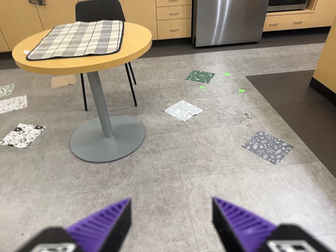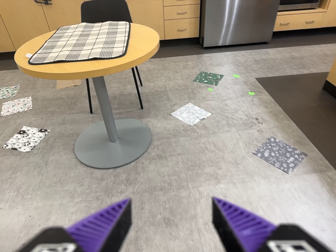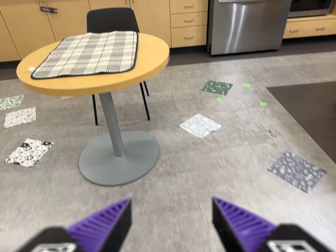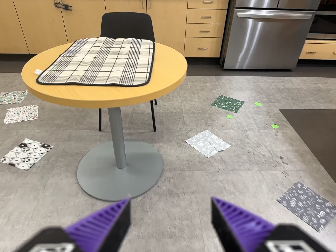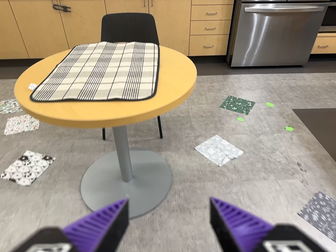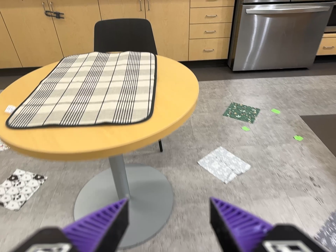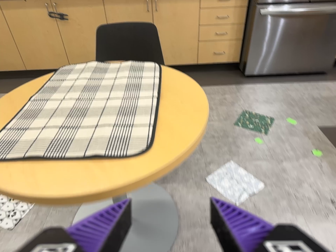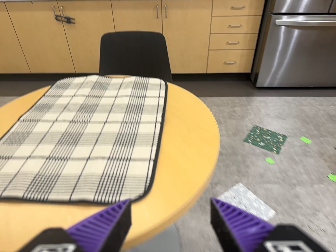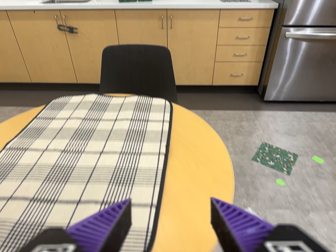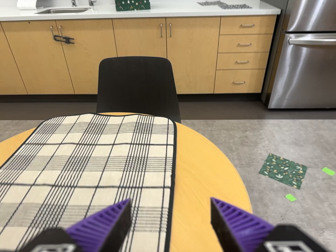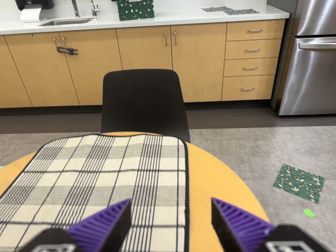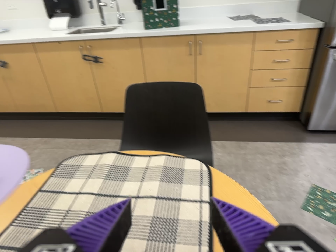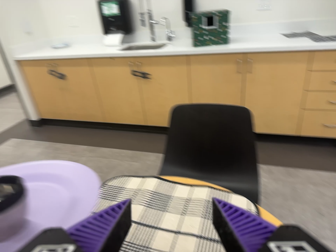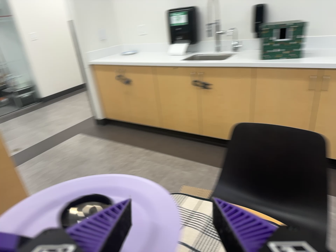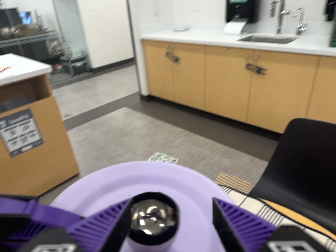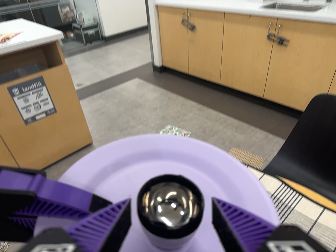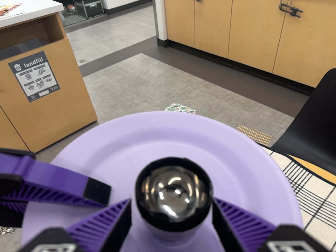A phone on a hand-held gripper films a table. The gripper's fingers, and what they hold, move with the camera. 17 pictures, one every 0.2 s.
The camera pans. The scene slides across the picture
to the right.
0.0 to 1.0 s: The camera travels forward and toward the top of its view, about 60 cm, so what stands in front looms larger.
1.0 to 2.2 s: The camera pans to its left by about 10 degrees. It travels forward and toward the top of its view, about 60 cm, so what stands in front looms larger.
2.2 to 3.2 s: The scene slides to the right, as the camera pans about 35 degrees to its left. It travels forward, toward the top of its view and to its left, about 18 cm. Its aim tips toward the bottom of its view by about 15 degrees. It rolls about its line of sight by about 20 degrees, and the scene rotates clockwise.
The film runs forward here.
